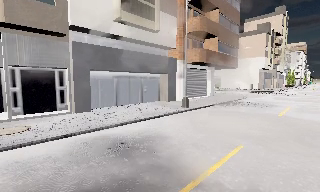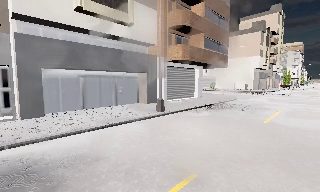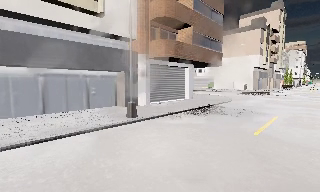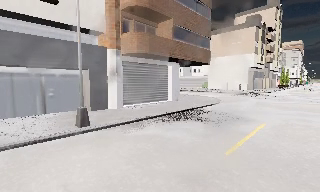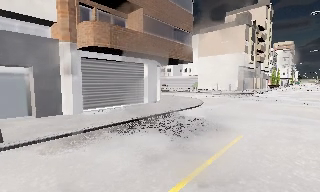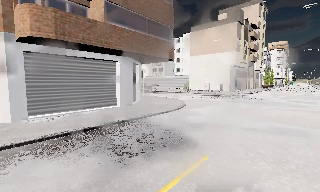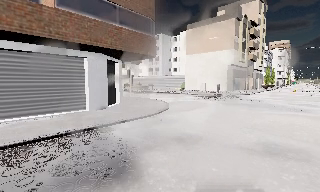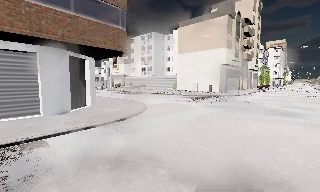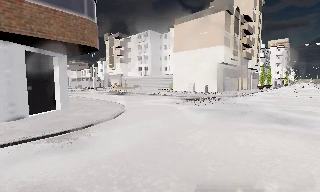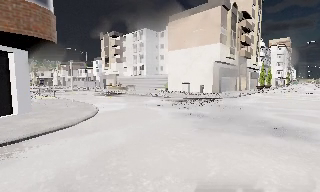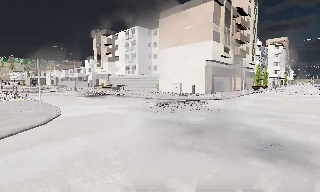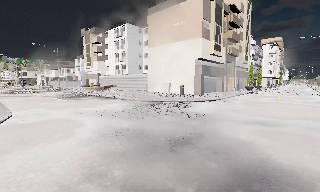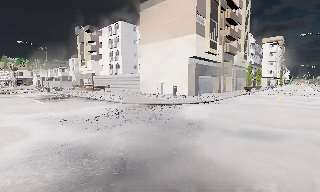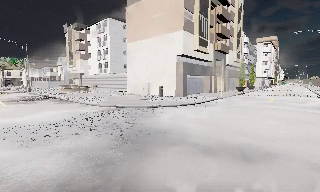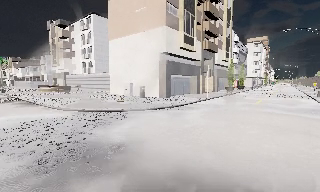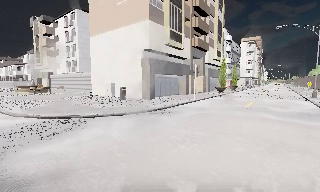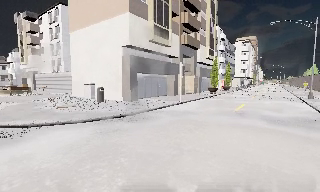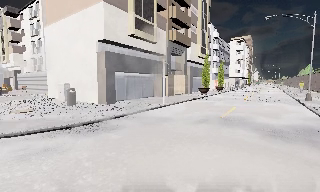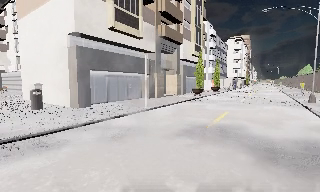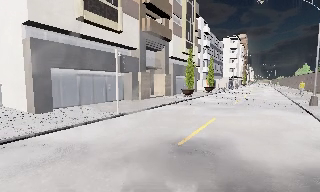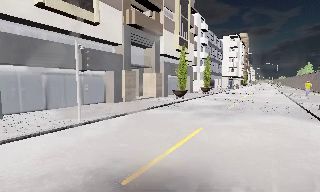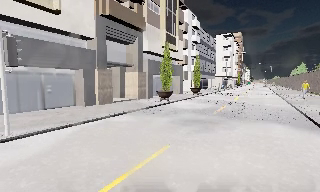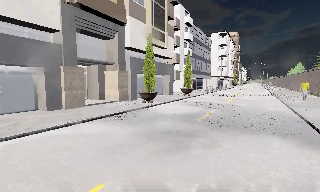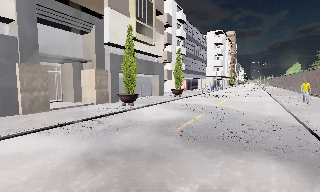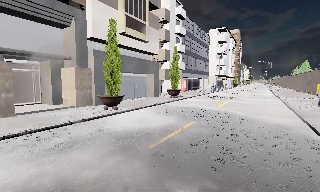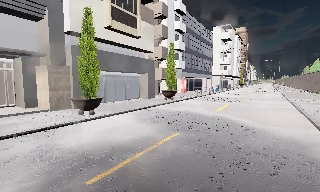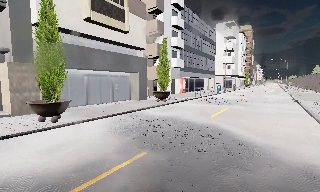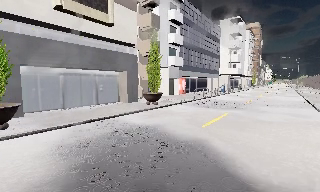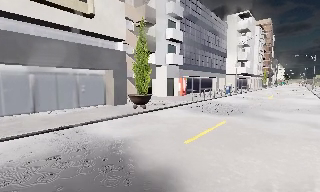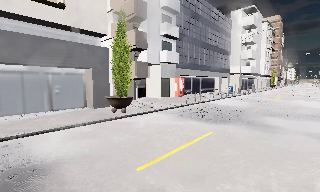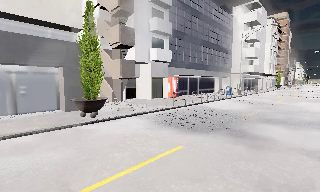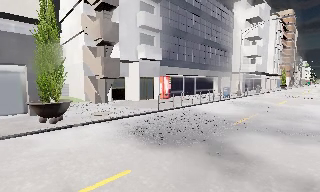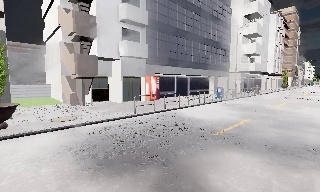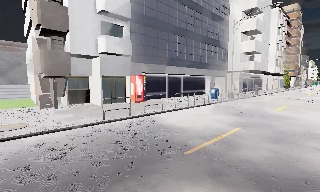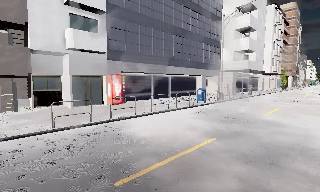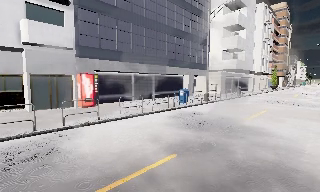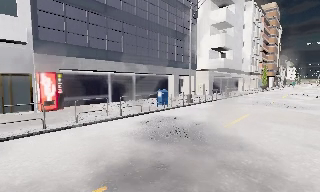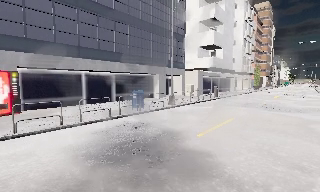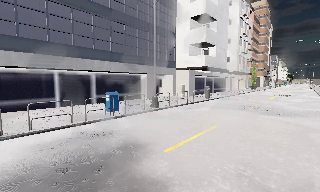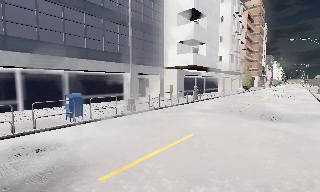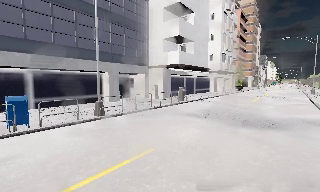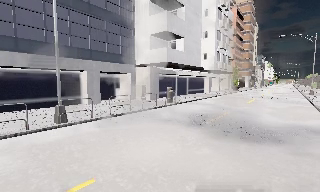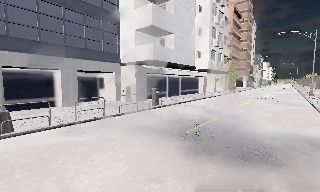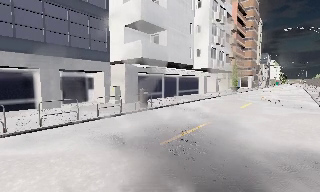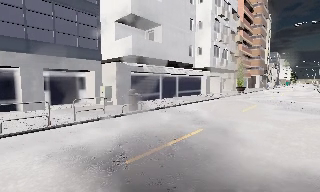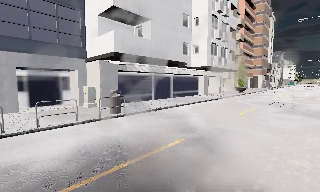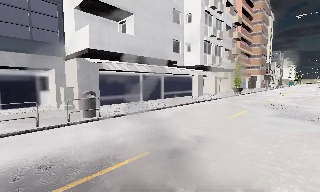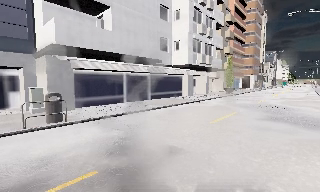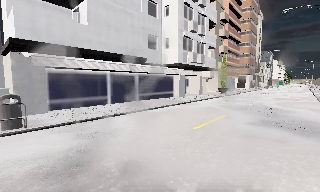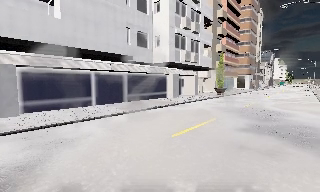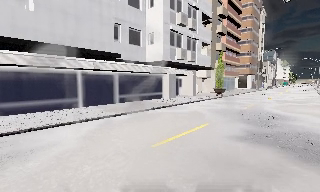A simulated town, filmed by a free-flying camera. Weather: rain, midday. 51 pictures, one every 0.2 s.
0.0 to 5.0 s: The scene slides to the left, as the camera pans about 10 degrees to its right. It travels forward and to its right, about 50 m, so what stands in front looms larger.
5.0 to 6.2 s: The camera pans to its left, which is counterclockwise from overhead, by about 10 degrees. It travels forward and to its right, about 11 m, so what stands in front looms larger.
6.2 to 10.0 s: The camera travels forward and to its right, about 30 m, so what stands in front looms larger.
The film runs forward here.
